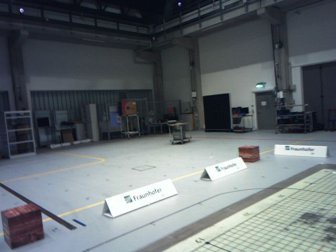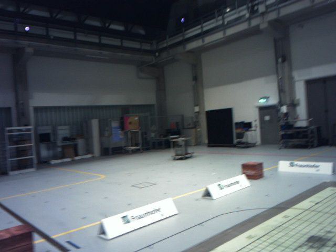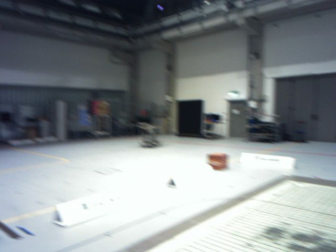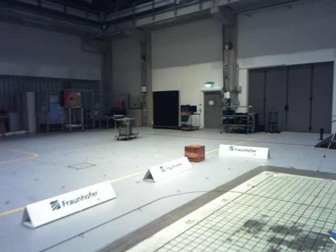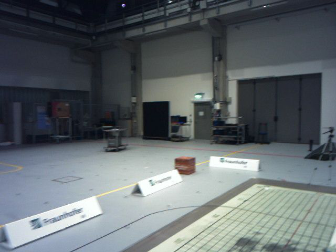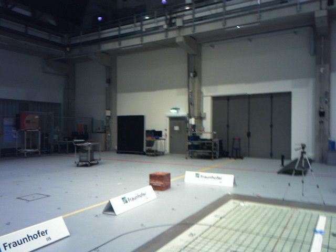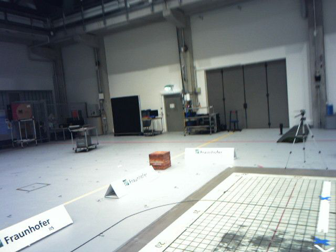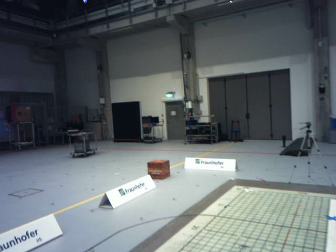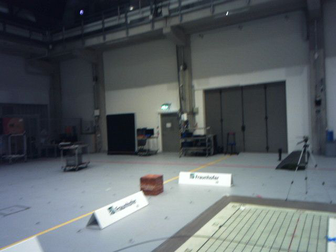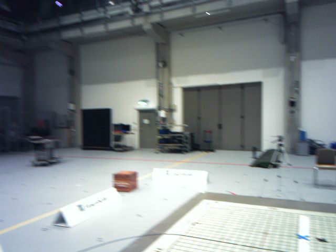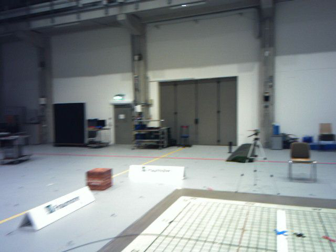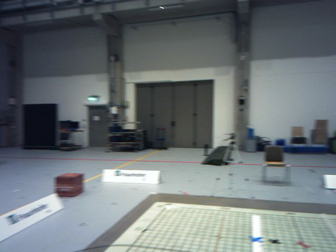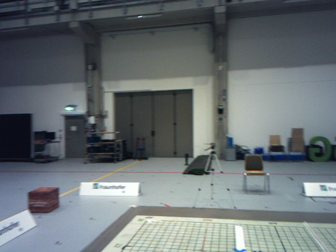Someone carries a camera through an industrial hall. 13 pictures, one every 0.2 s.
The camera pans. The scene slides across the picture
to the left.
The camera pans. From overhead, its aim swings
clockwise.
0.0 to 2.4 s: The camera pans to its right, which is clockwise from overhead, by about 35 degrees. It travels forward, about 2.2 m.
The film runs forward here.
